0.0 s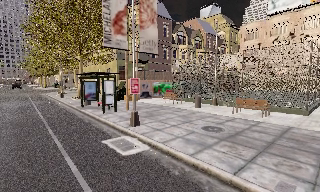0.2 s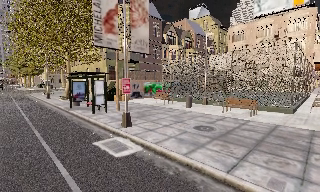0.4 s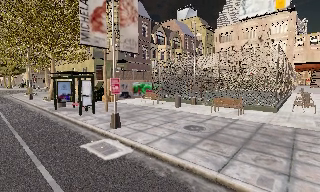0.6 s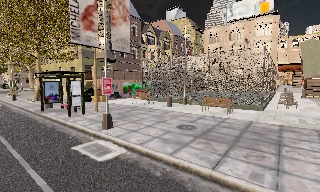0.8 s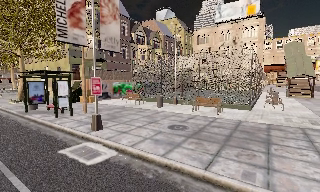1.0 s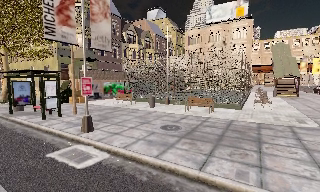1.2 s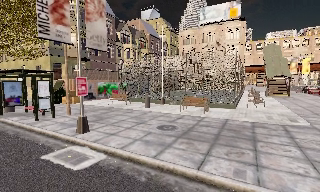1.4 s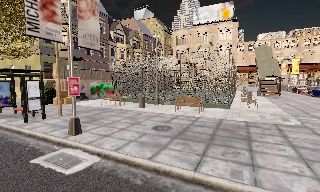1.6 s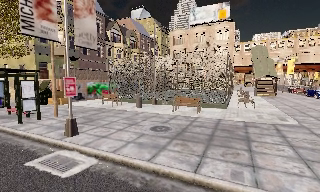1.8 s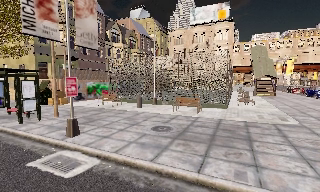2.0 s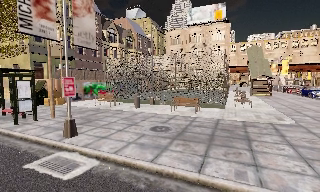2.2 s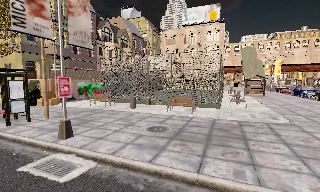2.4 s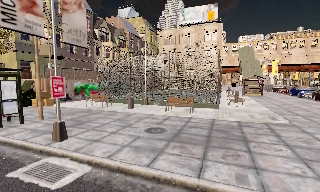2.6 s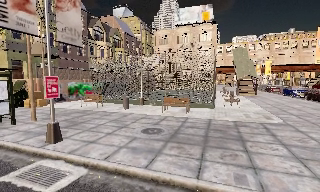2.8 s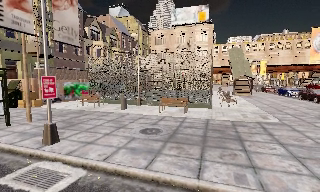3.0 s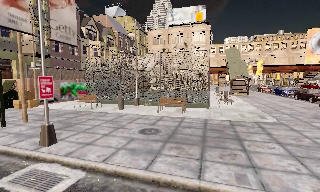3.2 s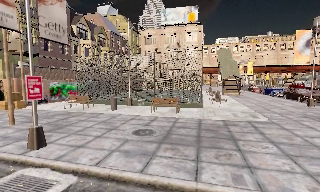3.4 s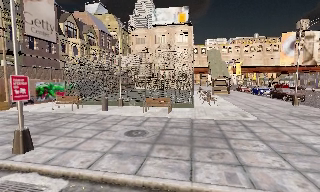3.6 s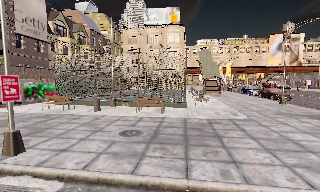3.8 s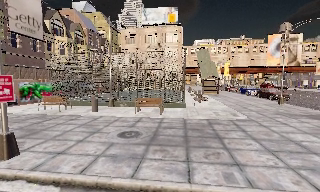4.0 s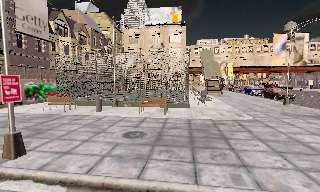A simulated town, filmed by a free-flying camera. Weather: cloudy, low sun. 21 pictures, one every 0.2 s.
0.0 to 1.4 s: The scene slides to the left, as the camera pans about 20 degrees to its right. It travels to its left, about 0.5 m.
1.4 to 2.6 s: The camera shifts only a little, or ends up much as it began.
2.6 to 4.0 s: The camera pans to its right, which is clockwise from overhead, by about 10 degrees. It travels to its left, about 0.5 m.
The film runs forward here.
